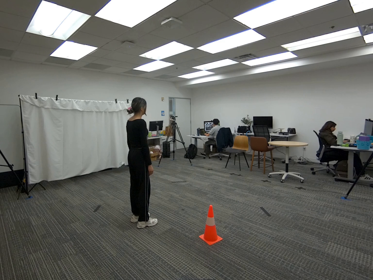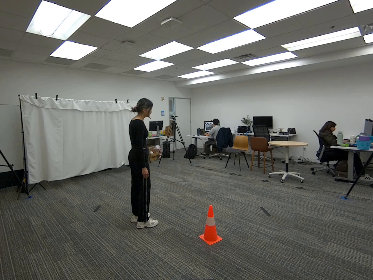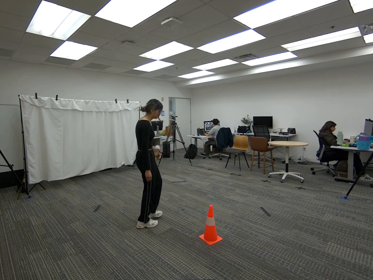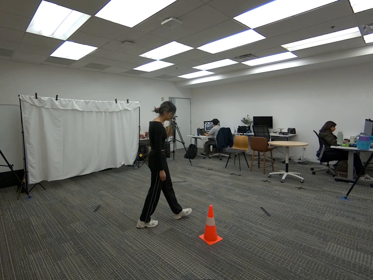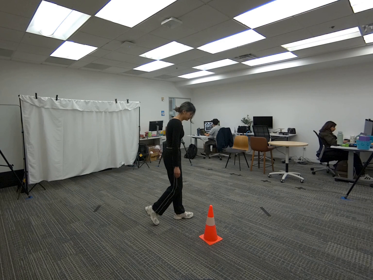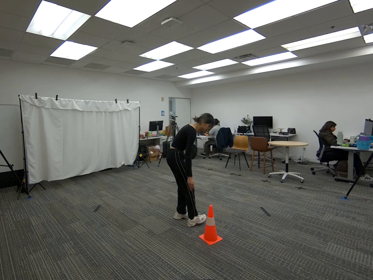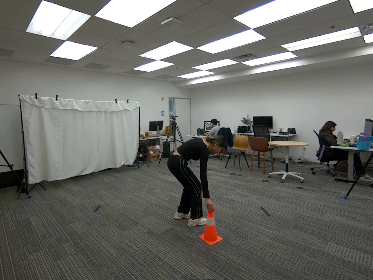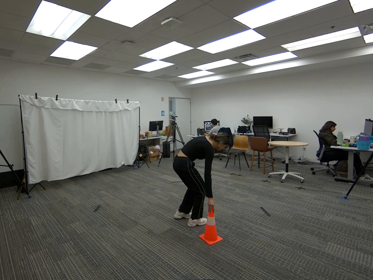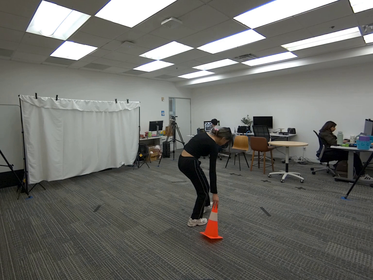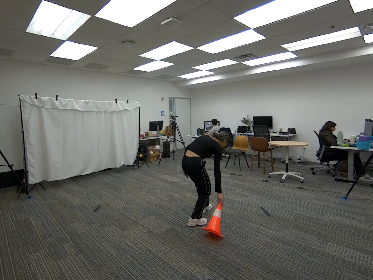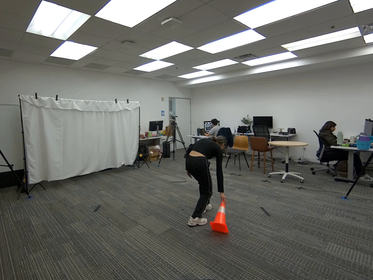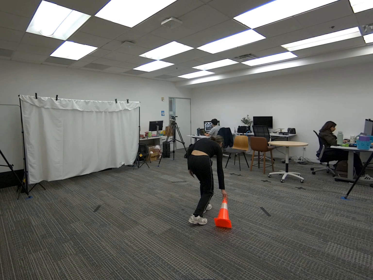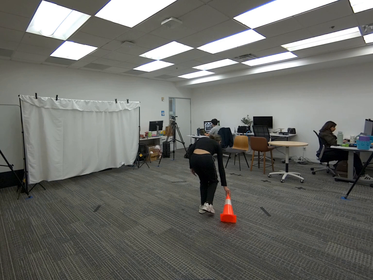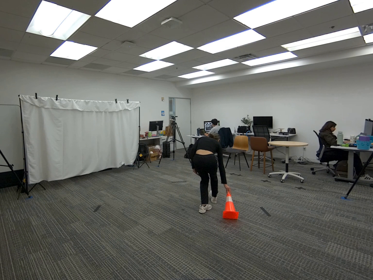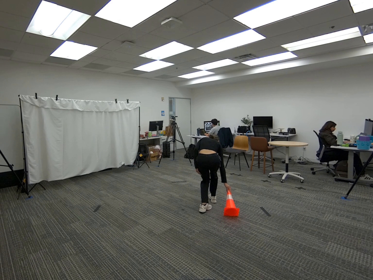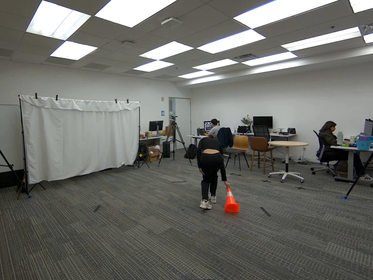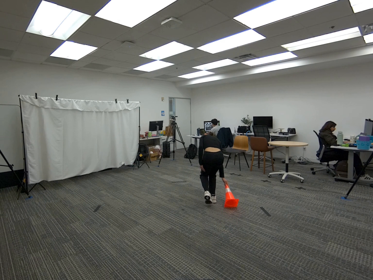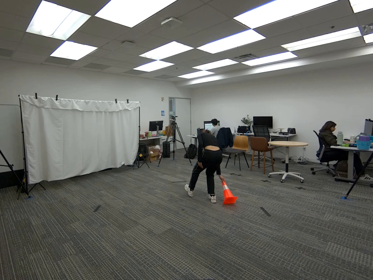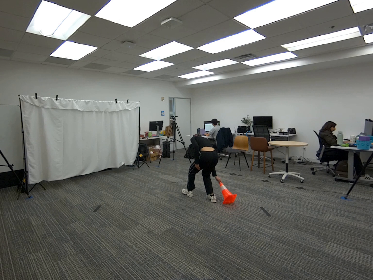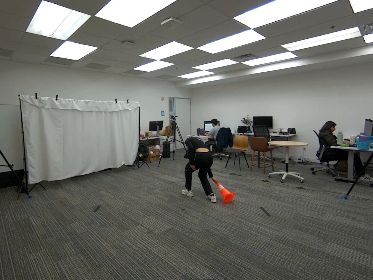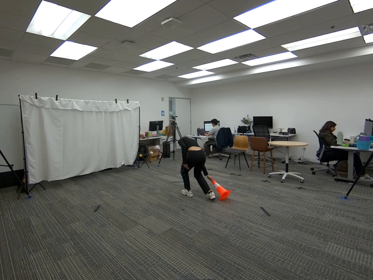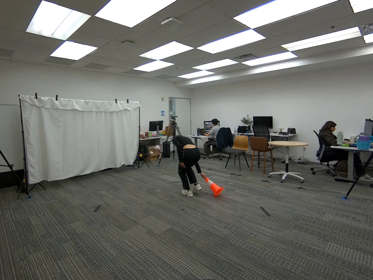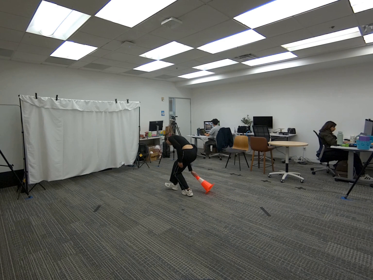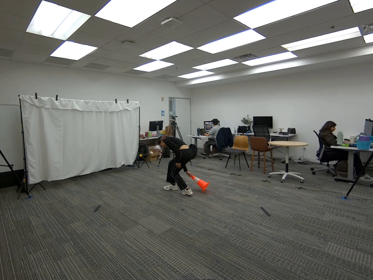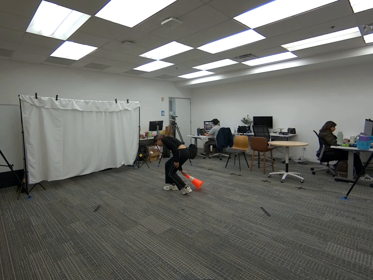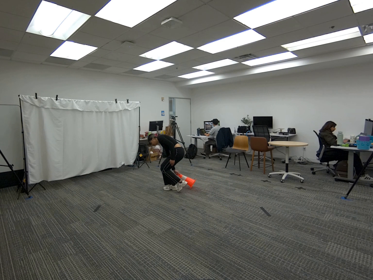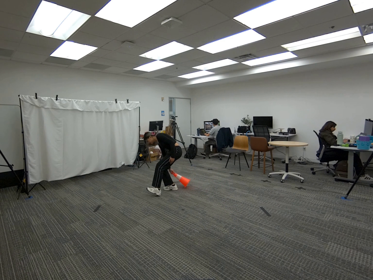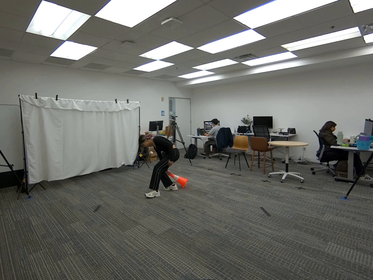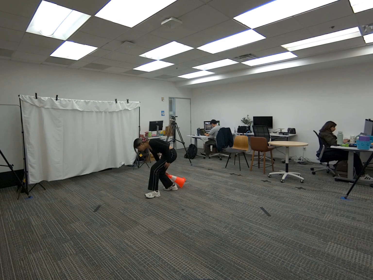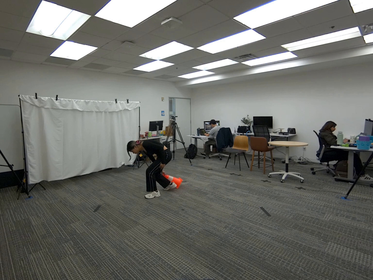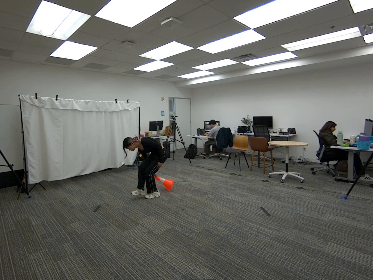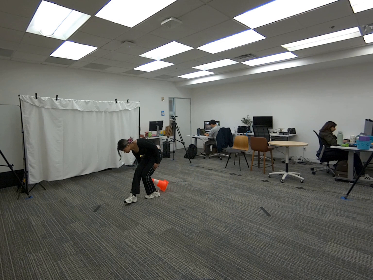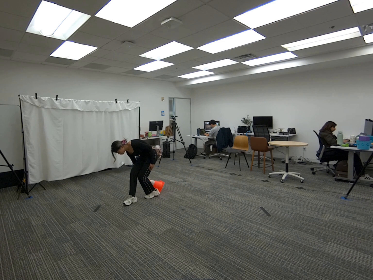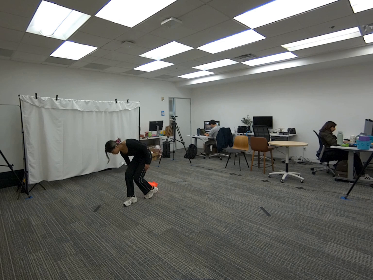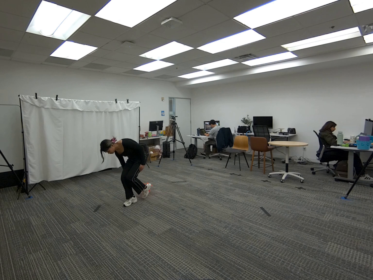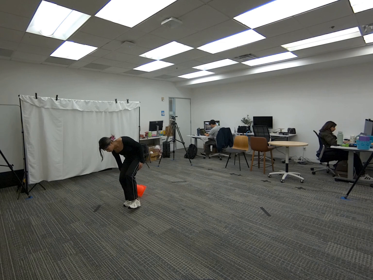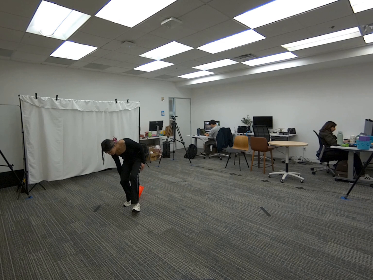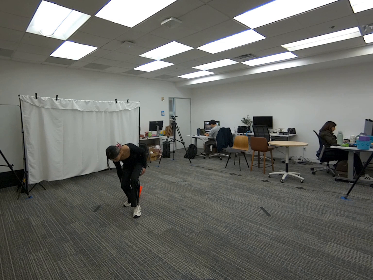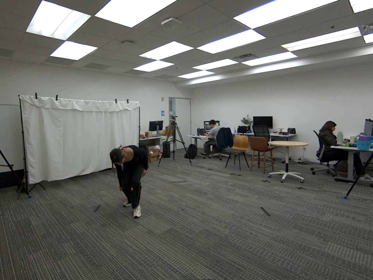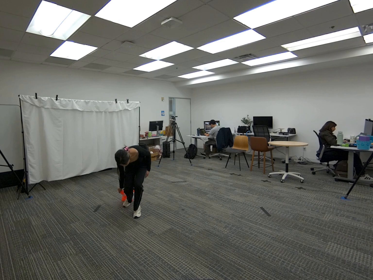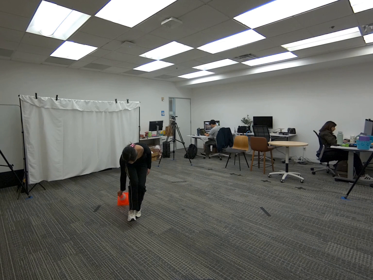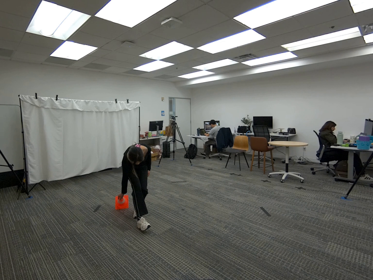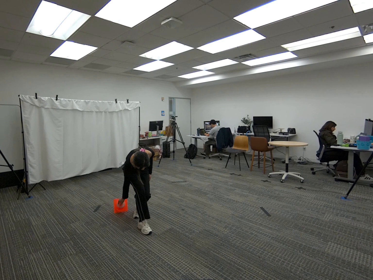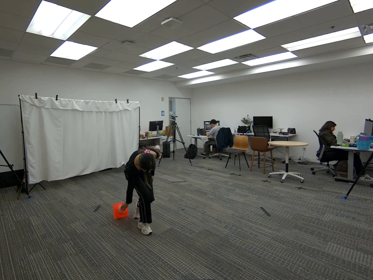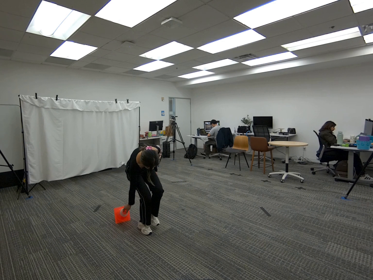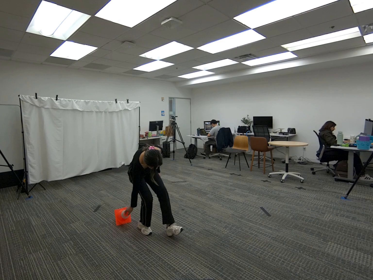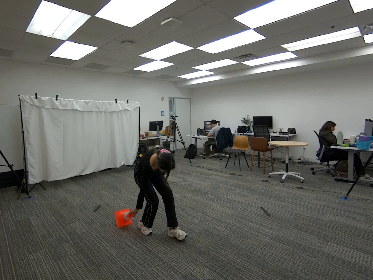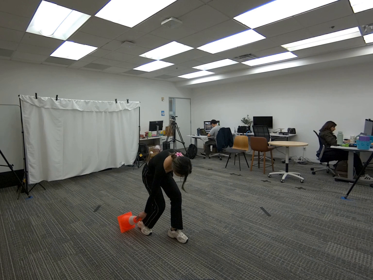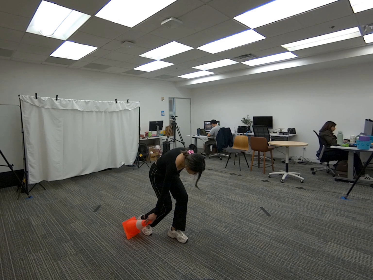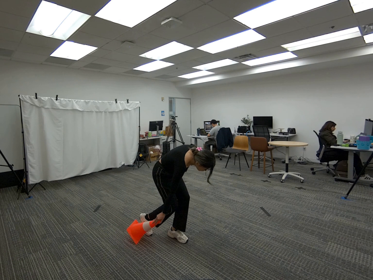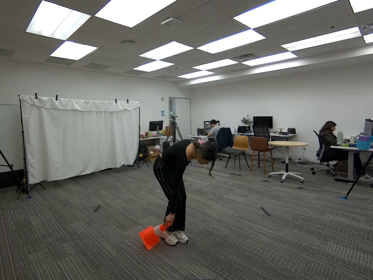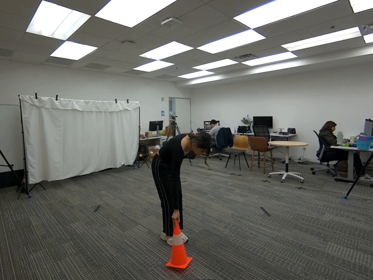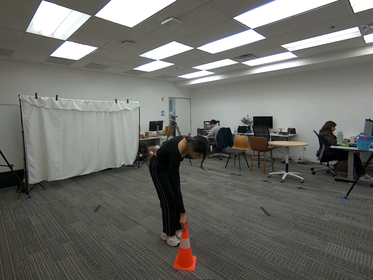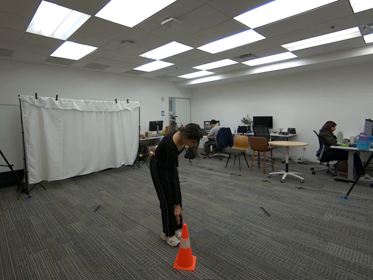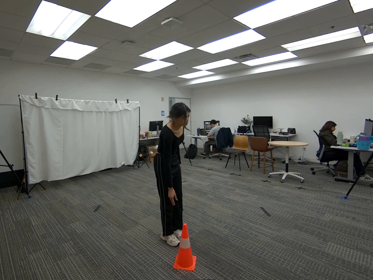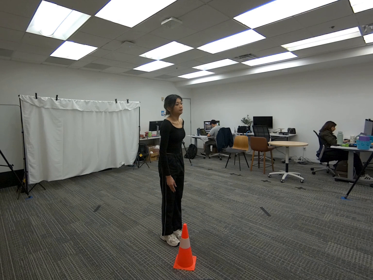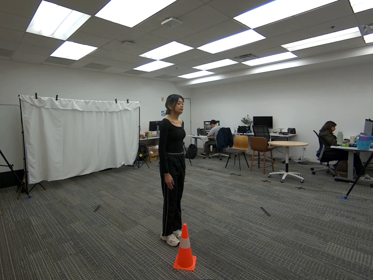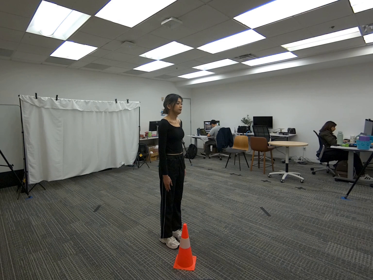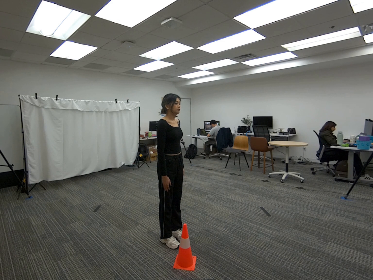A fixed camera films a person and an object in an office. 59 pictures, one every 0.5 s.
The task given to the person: Walk to the traffic cone on the ground, use any hand to hold onto the cone while the cone is still on the ground, and proceed to drag the cone until finish.
